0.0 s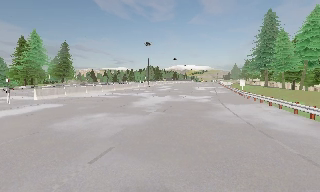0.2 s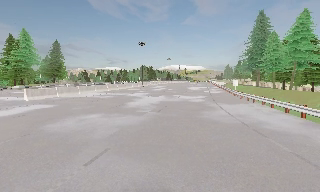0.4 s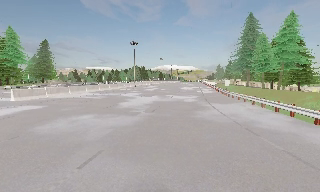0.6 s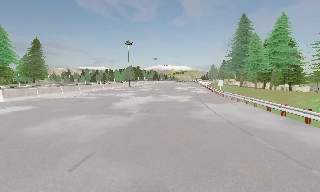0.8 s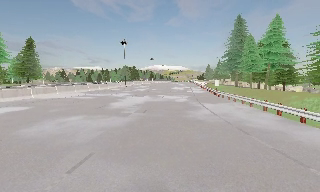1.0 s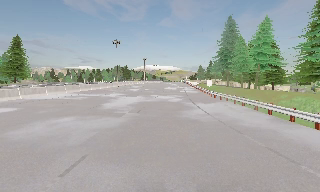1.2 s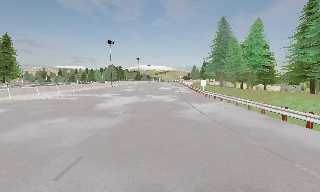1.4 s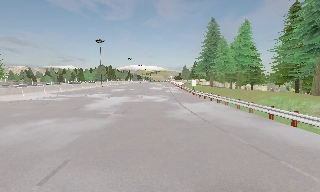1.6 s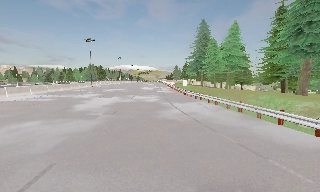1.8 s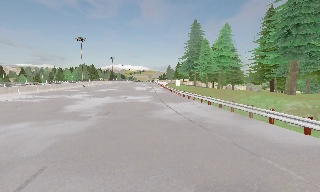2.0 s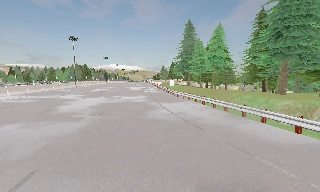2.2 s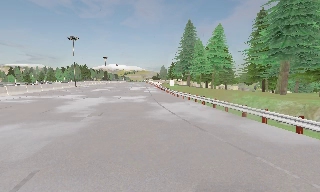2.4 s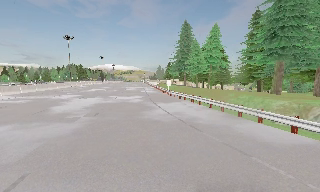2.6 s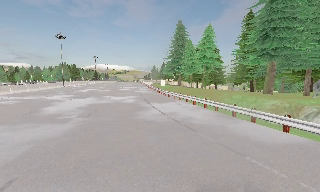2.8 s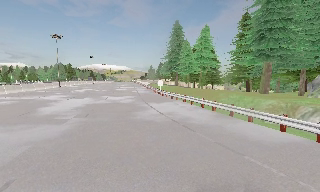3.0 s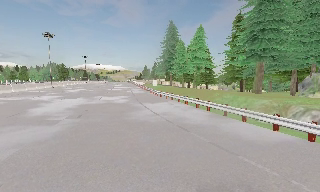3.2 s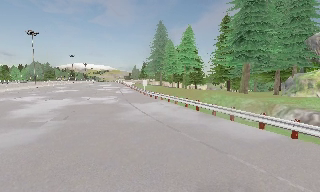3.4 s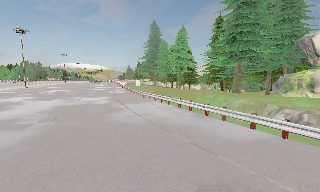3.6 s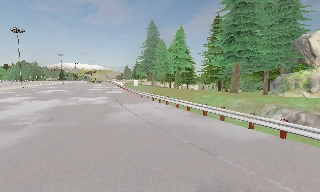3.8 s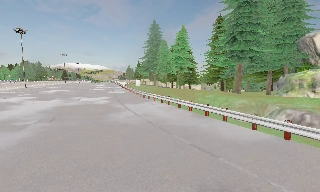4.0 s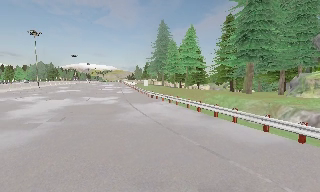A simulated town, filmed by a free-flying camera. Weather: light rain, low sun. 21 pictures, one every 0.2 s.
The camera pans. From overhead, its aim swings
clockwise.
The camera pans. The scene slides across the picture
to the left.
0.0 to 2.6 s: The scene slides to the left, as the camera pans about 25 degrees to its right.
2.6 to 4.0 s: The camera shifts only a little, or ends up much as it began.
The film runs forward here.
